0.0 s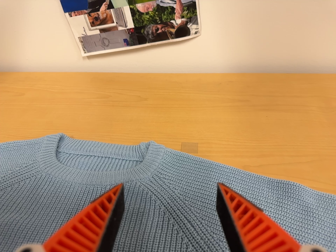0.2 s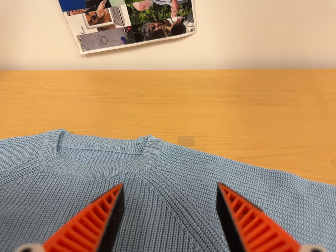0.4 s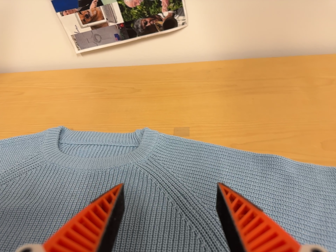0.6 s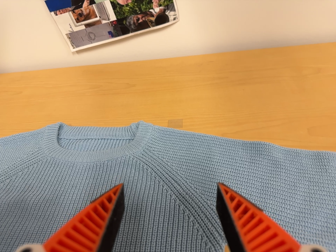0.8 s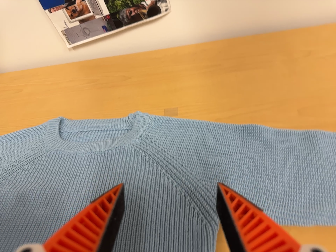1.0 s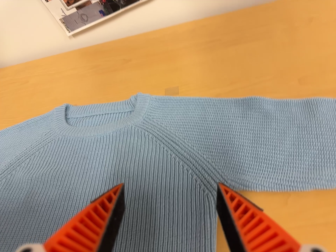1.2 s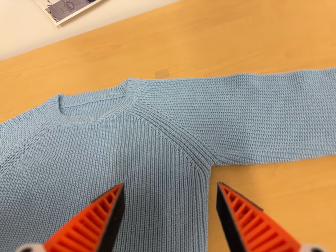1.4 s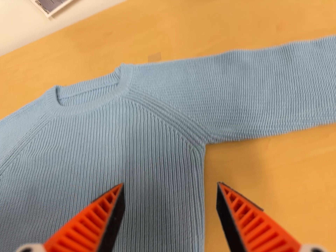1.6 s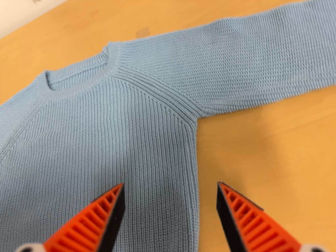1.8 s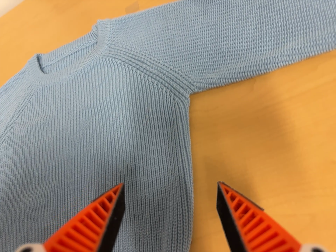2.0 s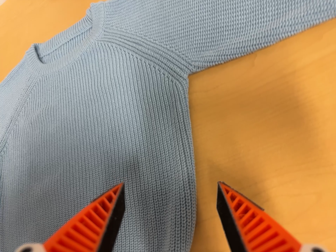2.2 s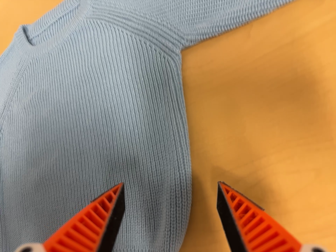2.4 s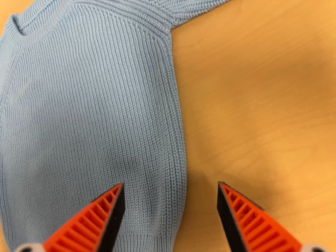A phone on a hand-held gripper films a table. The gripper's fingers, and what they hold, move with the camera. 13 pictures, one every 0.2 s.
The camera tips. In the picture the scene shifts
upward.
The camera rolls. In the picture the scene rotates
counterclockwise.
0.0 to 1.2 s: The camera travels backward and to its right, about 12 cm, so what stands in front gets smaller. Its aim tips toward the bottom of its view by about 10 degrees, and the scene shifts upward. It rolls about its line of sight by about 15 degrees, and the scene rotates counterclockwise.
1.2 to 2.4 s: The camera travels to its right, about 9 cm. Its aim tips toward the bottom of its view by about 25 degrees, and the scene shifts upward. It rolls about its line of sight by about 20 degrees, and the scene rotates counterclockwise.
The film runs forward here.
